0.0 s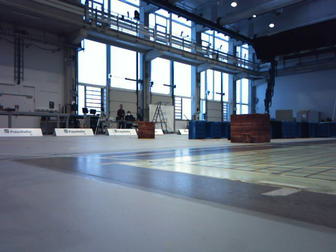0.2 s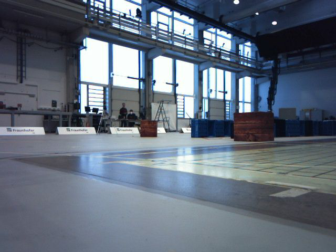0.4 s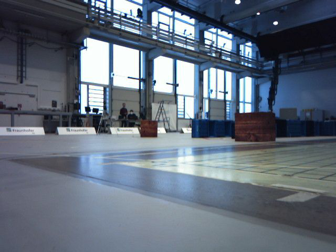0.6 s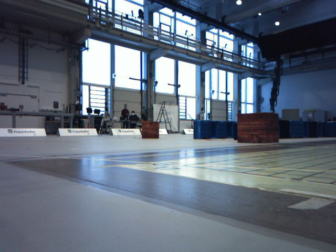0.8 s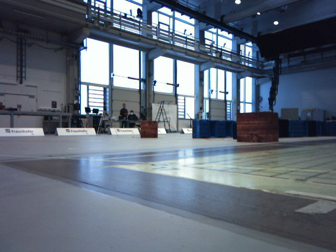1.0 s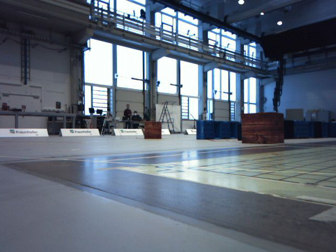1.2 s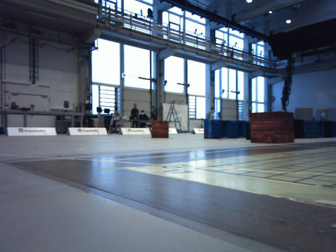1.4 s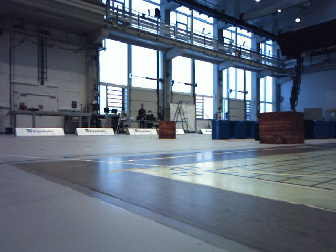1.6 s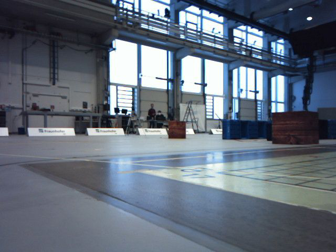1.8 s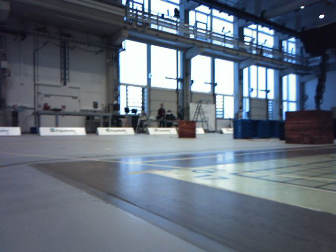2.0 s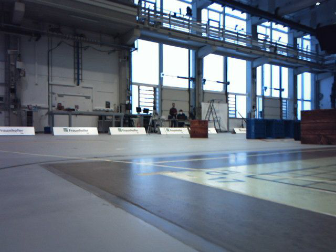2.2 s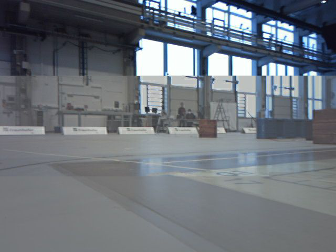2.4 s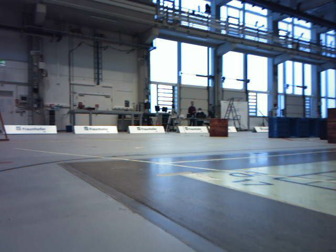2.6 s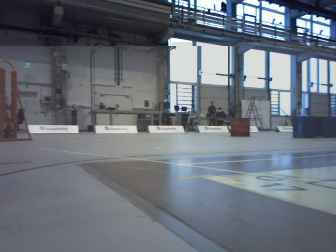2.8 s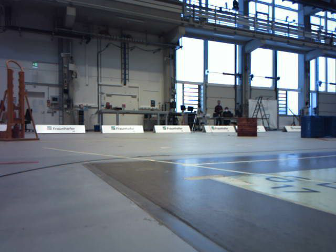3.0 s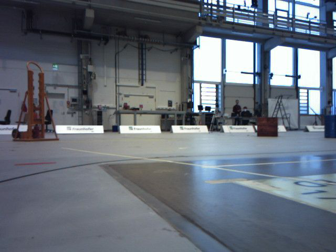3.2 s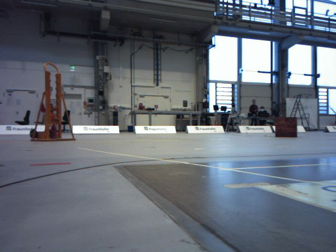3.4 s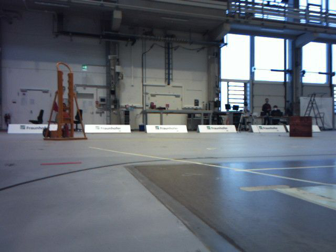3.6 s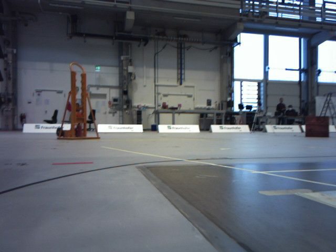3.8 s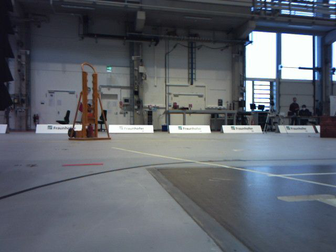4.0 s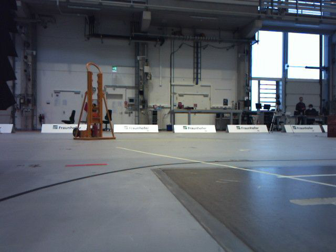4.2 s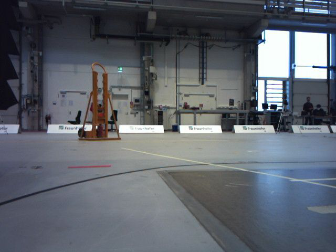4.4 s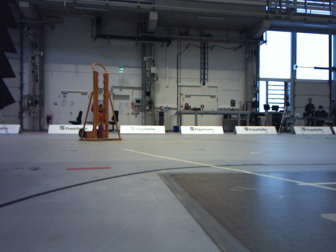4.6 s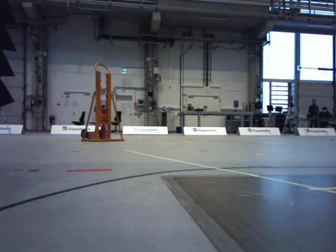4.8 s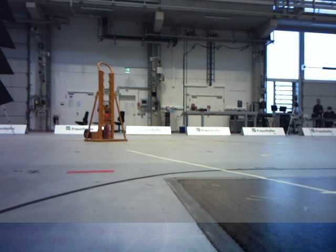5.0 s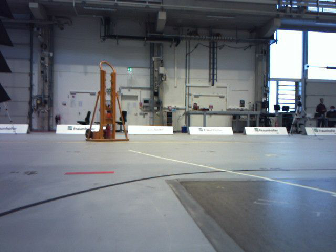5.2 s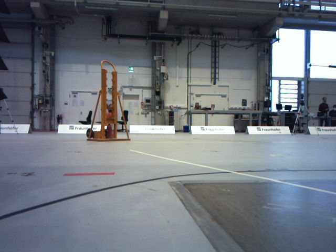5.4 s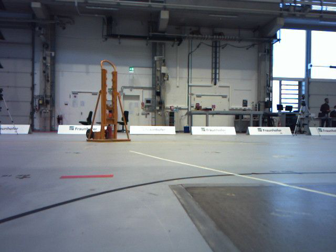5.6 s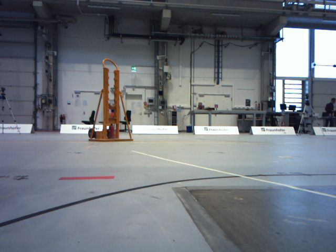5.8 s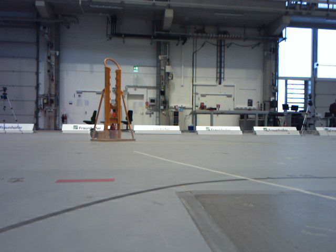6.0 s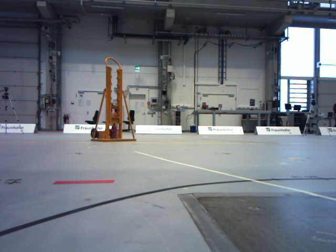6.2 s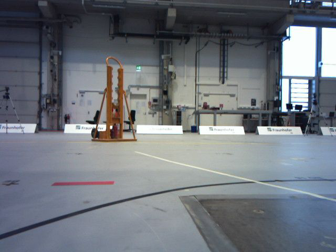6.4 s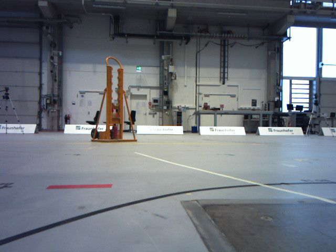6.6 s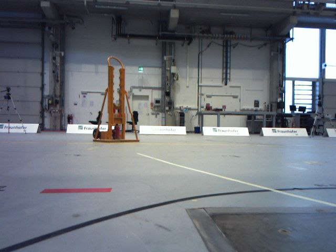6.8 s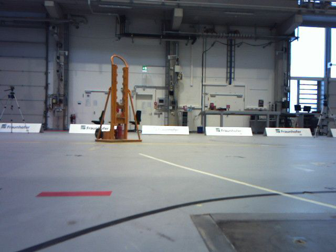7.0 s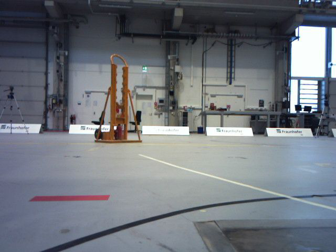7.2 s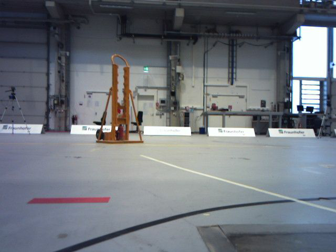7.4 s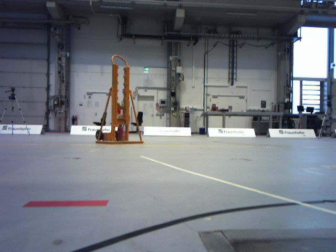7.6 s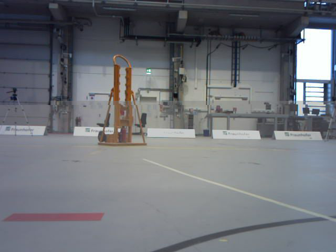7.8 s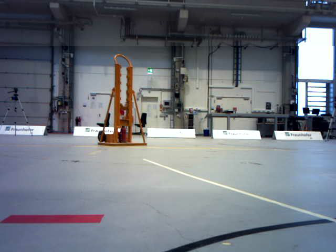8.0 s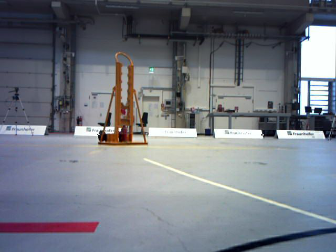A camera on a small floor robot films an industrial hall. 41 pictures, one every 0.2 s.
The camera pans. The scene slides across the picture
to the right.
The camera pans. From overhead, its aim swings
counterclockwise.
0.0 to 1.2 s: The camera travels forward, about 0.2 m, so what stands in front looms larger.
1.2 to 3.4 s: The camera pans to its left, which is counterclockwise from overhead, by about 25 degrees. It travels forward, about 0.4 m, so what stands in front looms larger.
3.4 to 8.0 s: The camera pans to its left, which is counterclockwise from overhead, by about 15 degrees. It travels forward, about 0.9 m, so what stands in front looms larger.
The film runs forward here.
